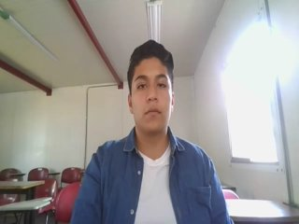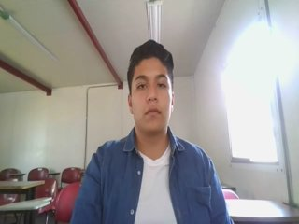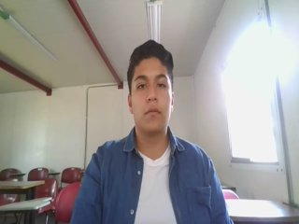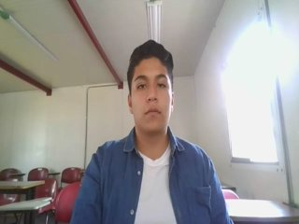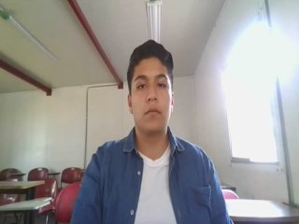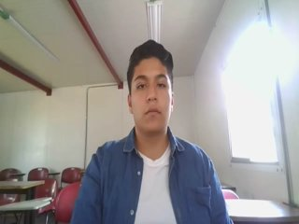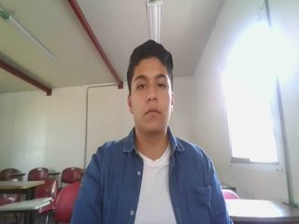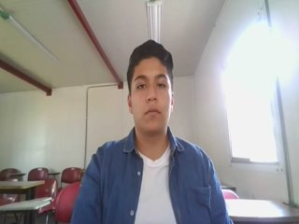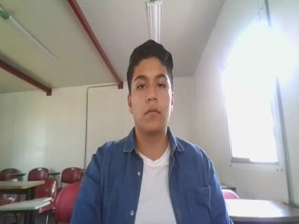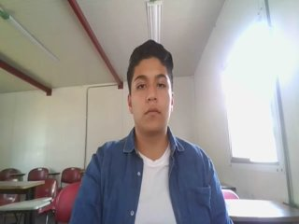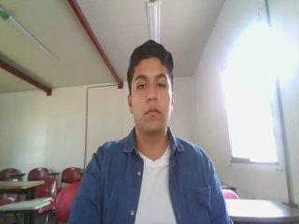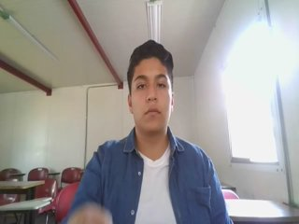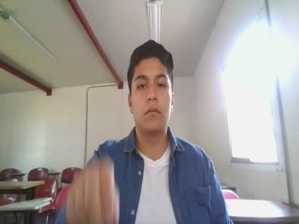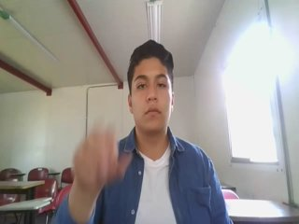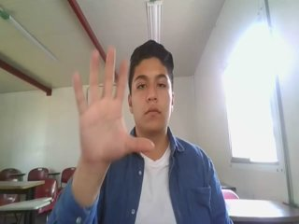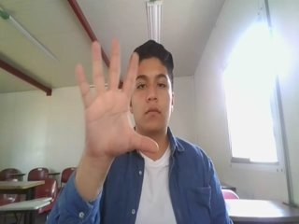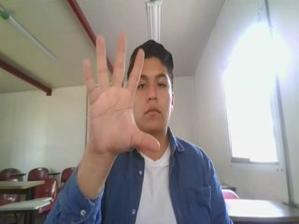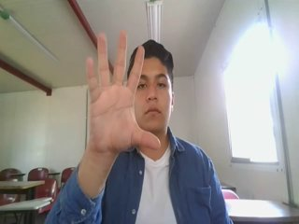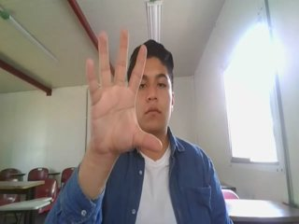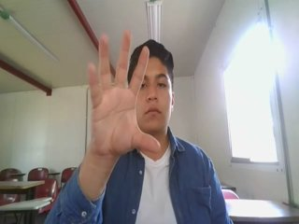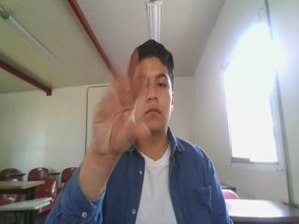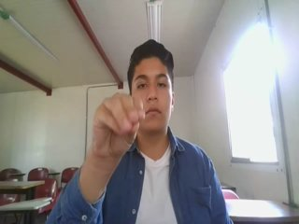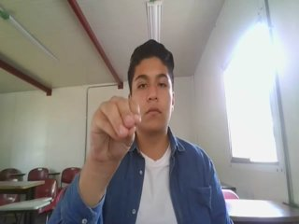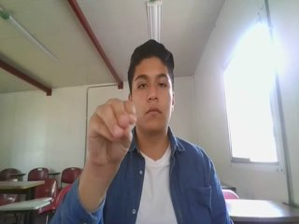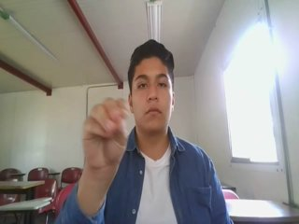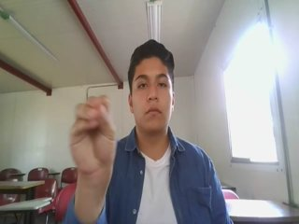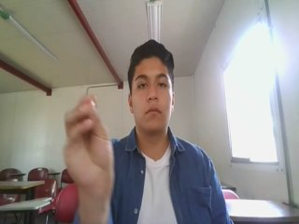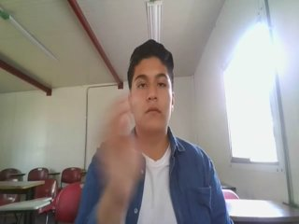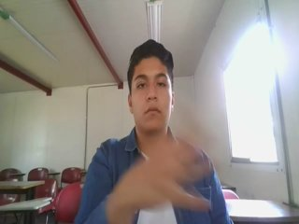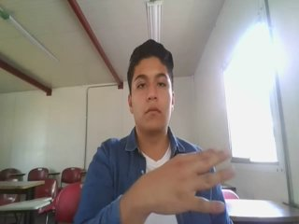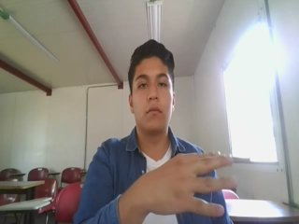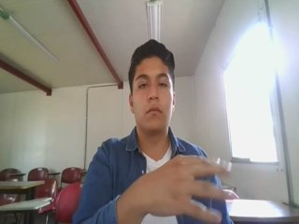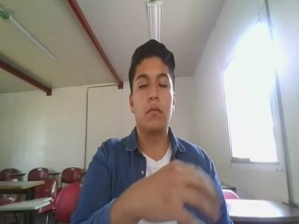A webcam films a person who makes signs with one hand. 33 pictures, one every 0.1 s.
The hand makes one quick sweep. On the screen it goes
to the right.
0.0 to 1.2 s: Non-gesture.
1.3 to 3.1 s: On the screen the hand sweeps to the right. The name of the sign: Throw left.
